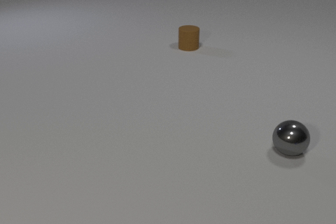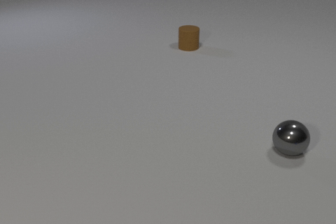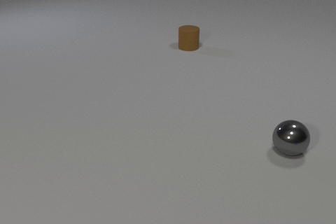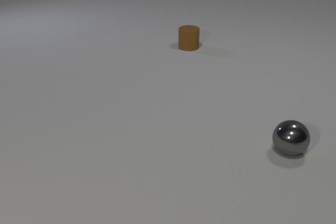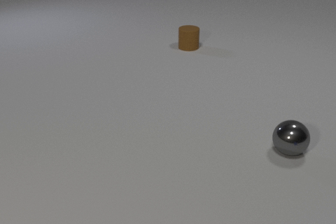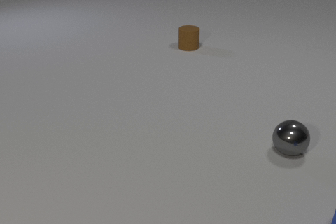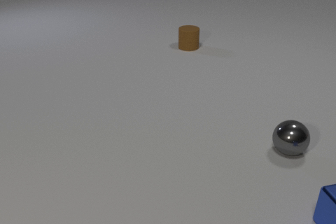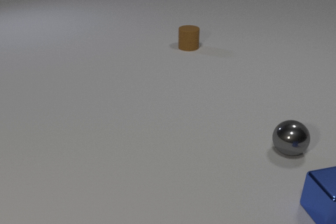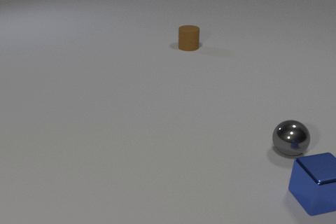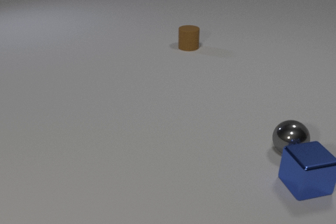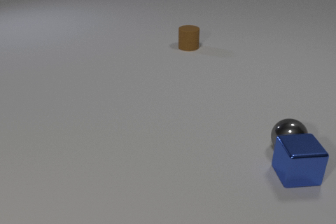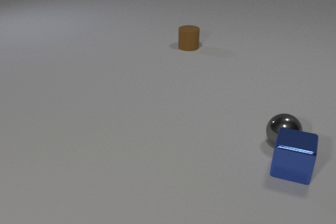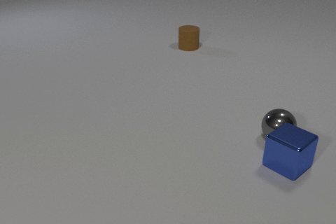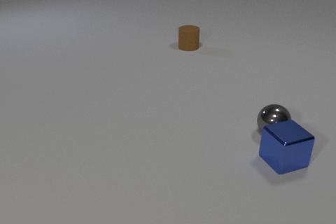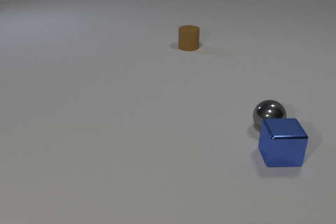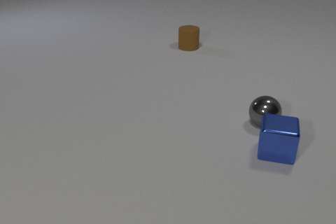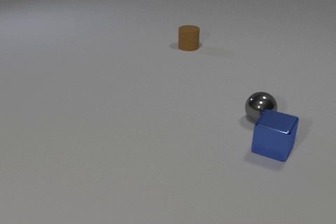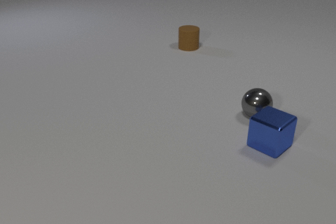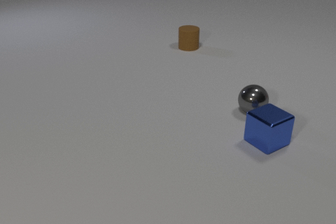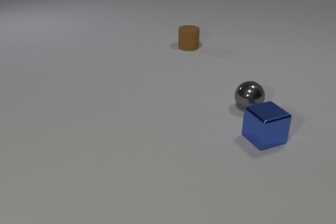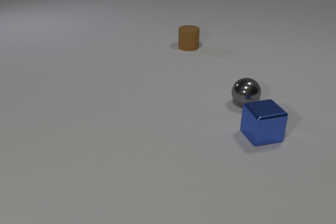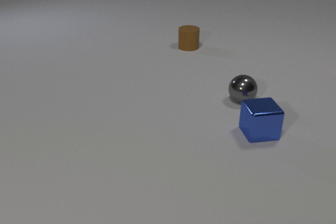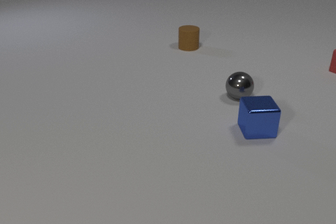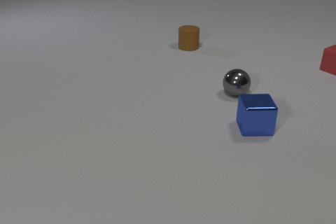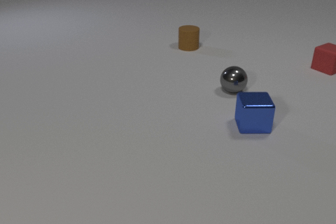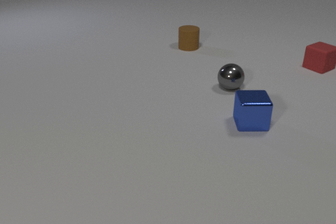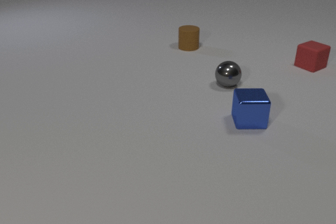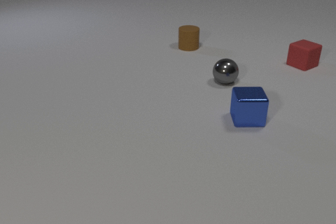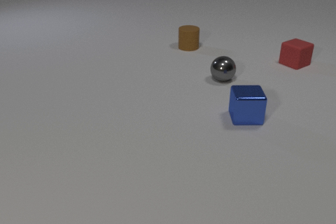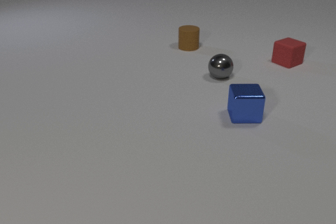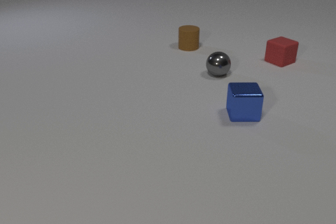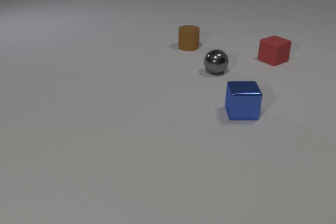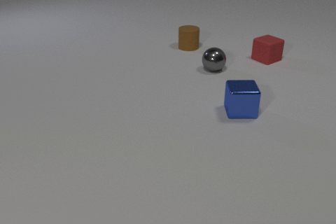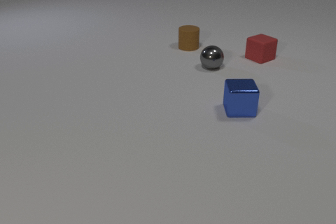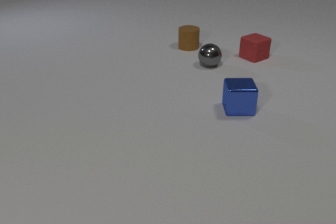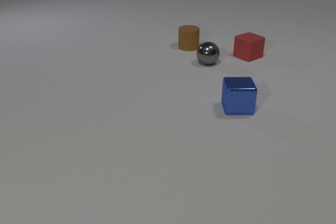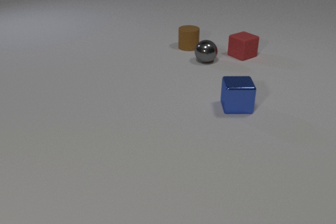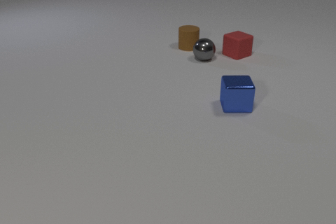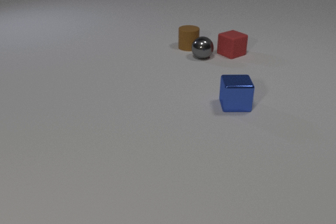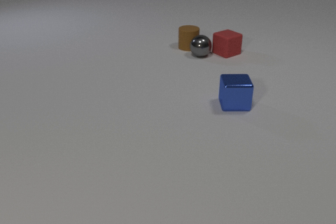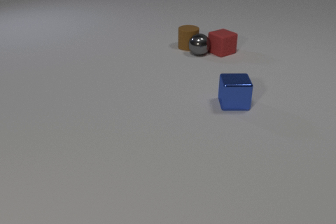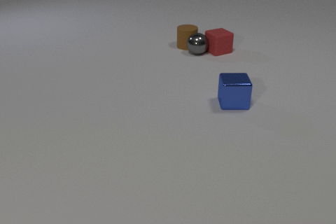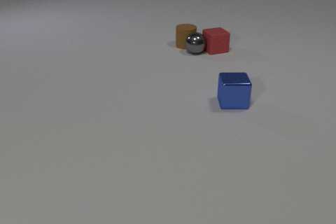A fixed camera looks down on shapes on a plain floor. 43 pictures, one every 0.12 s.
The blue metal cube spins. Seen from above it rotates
clockwise.
The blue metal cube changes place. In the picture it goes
away from the camera.
0.00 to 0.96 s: The blue metal cube comes in at the right edge, slides away from the camera and to the left.
0.96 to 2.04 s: The blue metal cube slides away from the camera and to the left, spins clockwise seen from above by about 150 degrees, its near face sliding to the left. The gray metal sphere rolls away from the camera and to the left. The blue metal cube and the gray metal sphere collide.
2.04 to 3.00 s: The blue metal cube slides away from the camera and to the left, spins so that its near face slides to the left, clockwise seen from above. The gray metal sphere rolls away from the camera and to the left. The red rubber cube comes in at the right edge, slides to the left.
3.00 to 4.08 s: The blue metal cube slides away from the camera and to the left. The gray metal sphere rolls away from the camera and to the left. The red rubber cube slides to the left.
4.08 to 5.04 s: The blue metal cube slides away from the camera. The gray metal sphere rolls away from the camera and to the left. The brown rubber cylinder slides away from the camera. The red rubber cube slides to the left. The gray metal sphere and the brown rubber cylinder collide. The gray metal sphere and the red rubber cube collide.
How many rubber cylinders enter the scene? 0.
Are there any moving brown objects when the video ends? yes.
What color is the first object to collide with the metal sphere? blue.
